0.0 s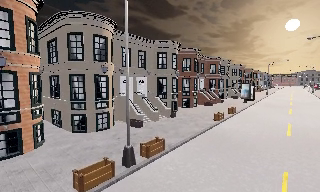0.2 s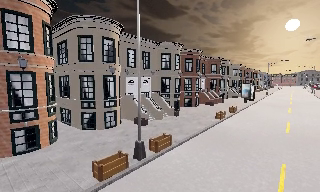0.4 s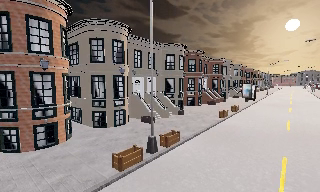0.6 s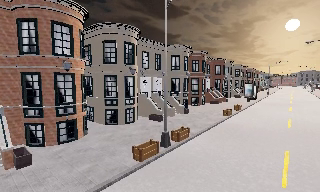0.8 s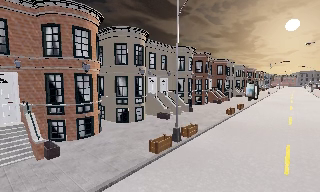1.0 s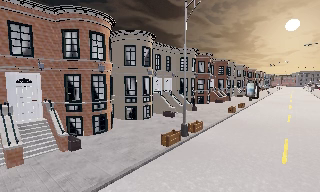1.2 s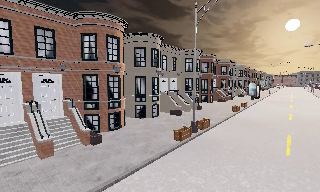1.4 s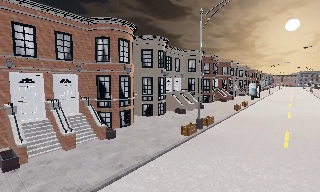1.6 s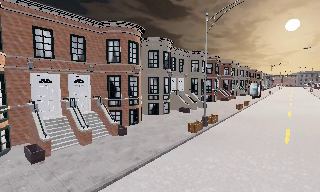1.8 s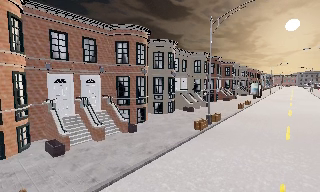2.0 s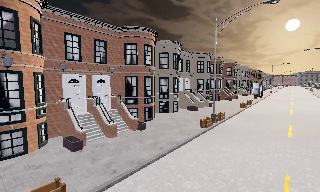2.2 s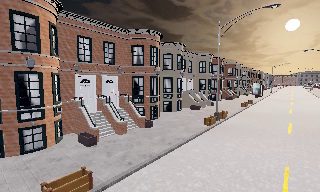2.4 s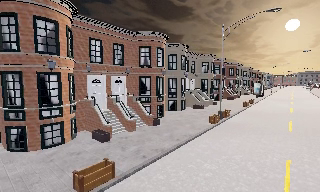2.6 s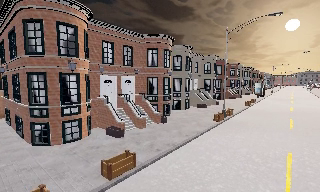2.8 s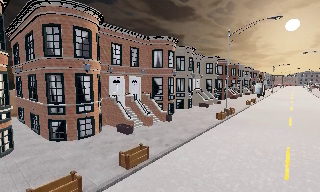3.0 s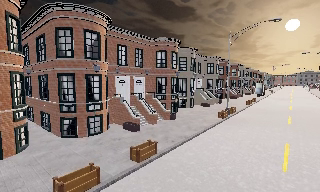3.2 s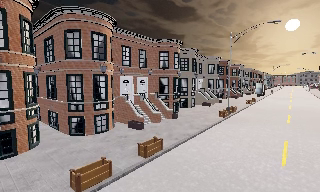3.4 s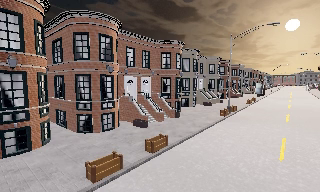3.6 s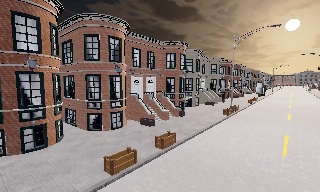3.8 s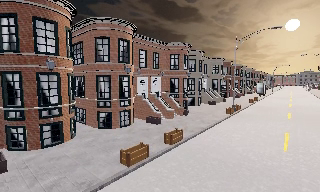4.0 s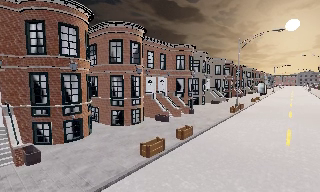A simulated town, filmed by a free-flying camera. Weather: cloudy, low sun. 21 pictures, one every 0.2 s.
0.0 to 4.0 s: The camera travels backward and to its left, about 14 m, so what stands in front gets smaller.
The film runs backward here.
